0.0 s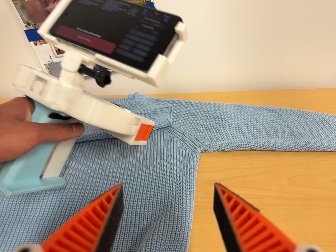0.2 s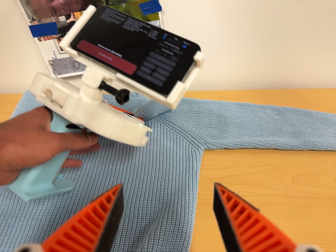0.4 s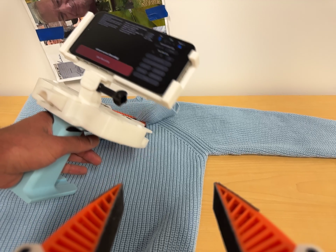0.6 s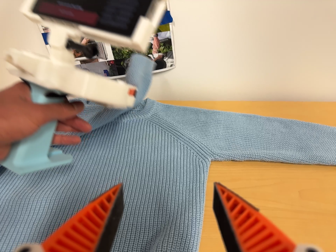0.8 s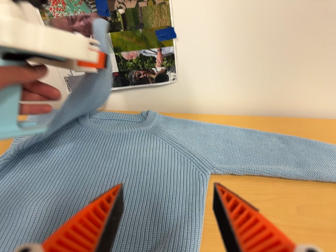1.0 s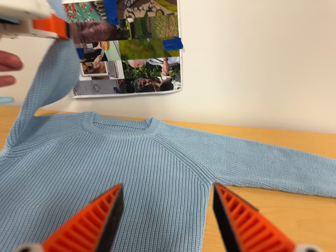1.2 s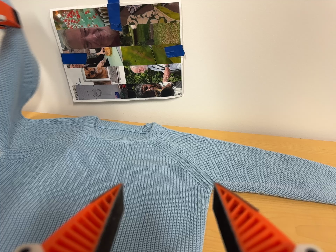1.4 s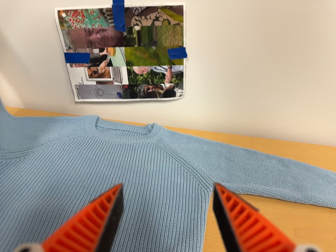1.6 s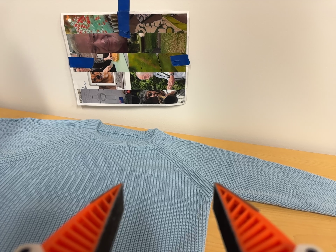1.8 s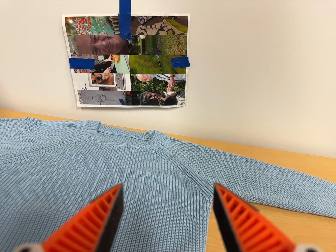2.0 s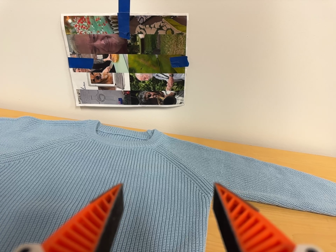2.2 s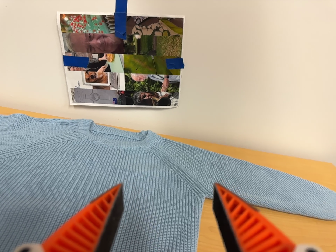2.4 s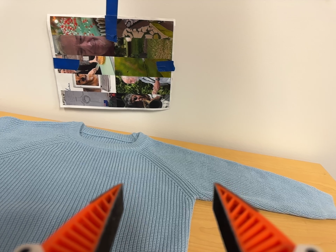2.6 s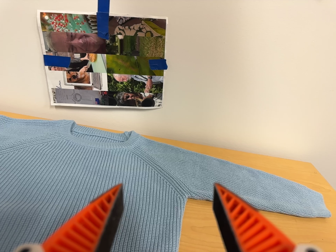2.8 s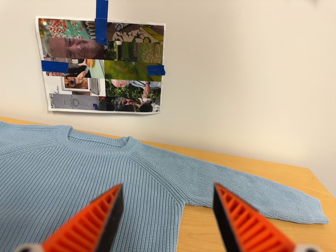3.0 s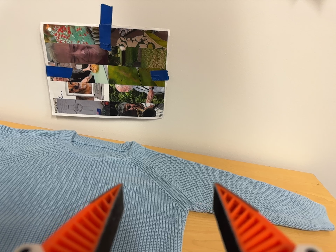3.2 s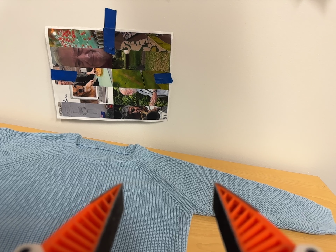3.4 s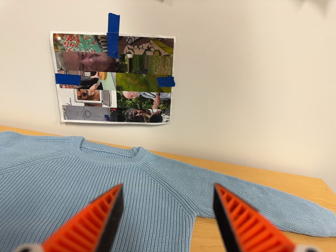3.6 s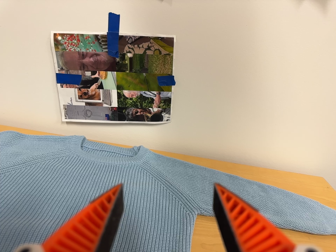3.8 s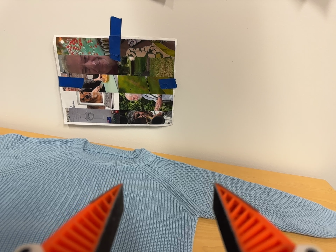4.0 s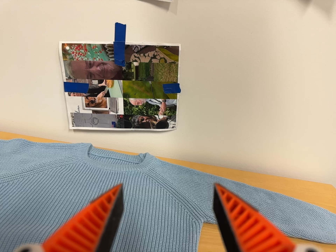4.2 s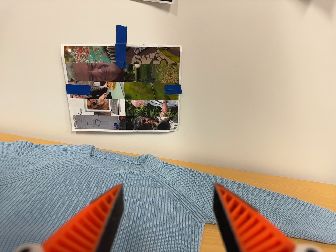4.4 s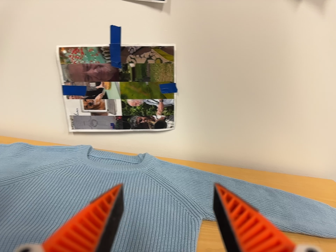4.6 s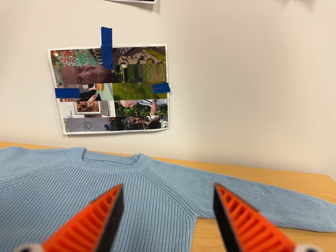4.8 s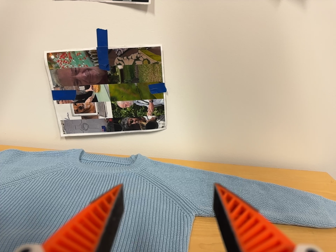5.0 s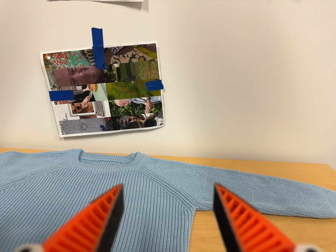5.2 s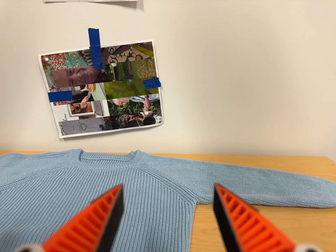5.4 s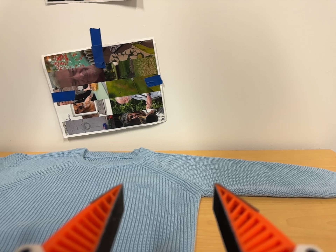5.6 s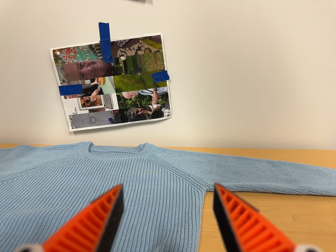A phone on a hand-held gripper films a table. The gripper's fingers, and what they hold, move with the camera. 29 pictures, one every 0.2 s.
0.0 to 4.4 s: The camera travels backward and to its left, about 6 cm, so what stands in front gets smaller. Its aim tips toward the top of its view by about 15 degrees, and the scene shifts downward. It rolls about its line of sight by about 10 degrees, and the scene rotates clockwise.
4.4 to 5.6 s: The camera travels toward the bottom of its view, about 9 cm.
The film runs backward here.
